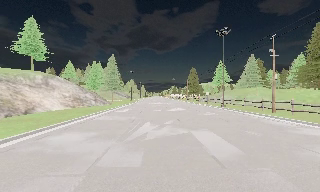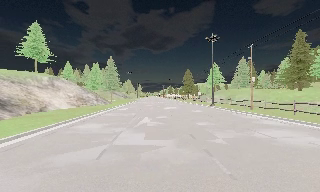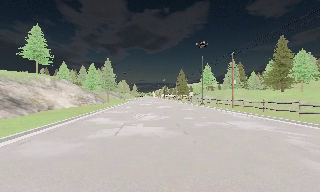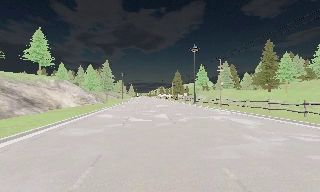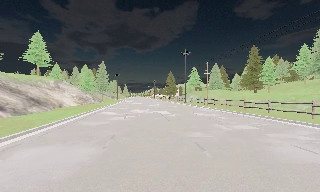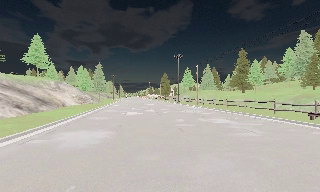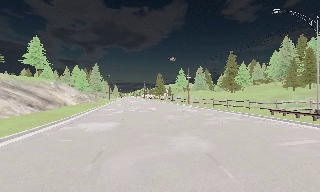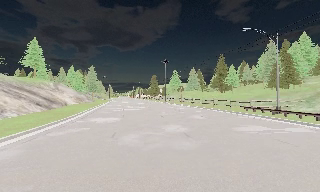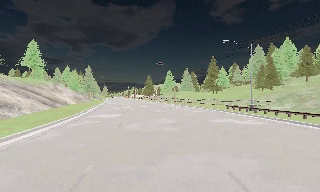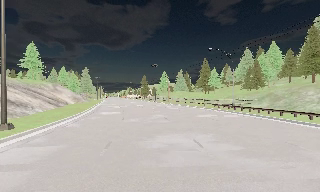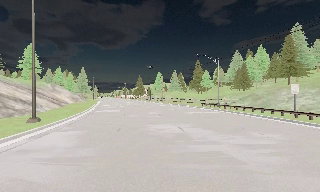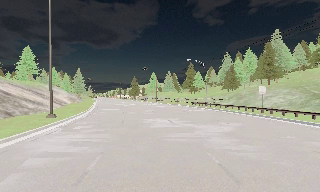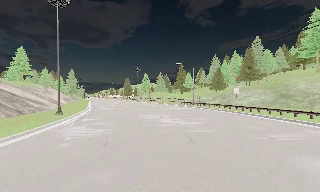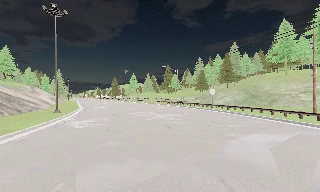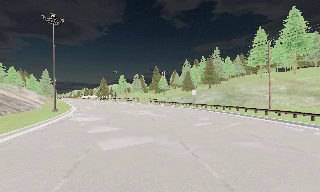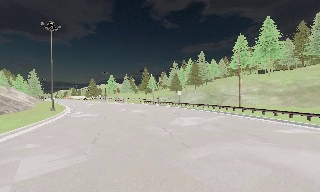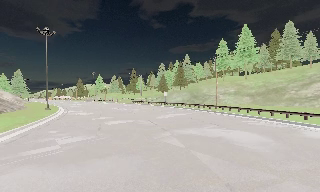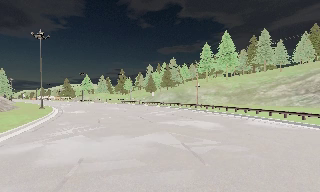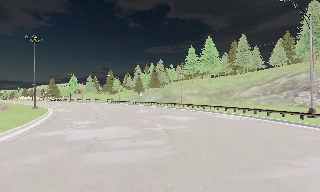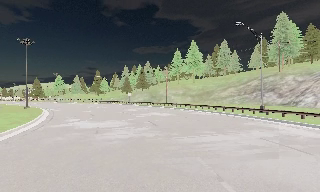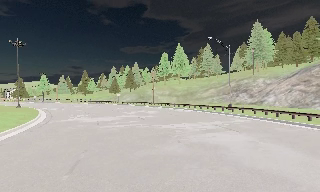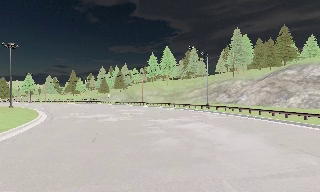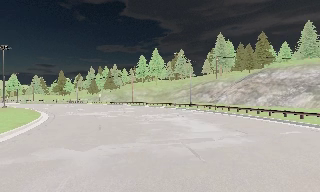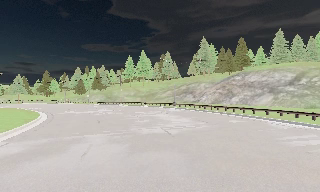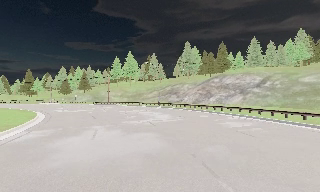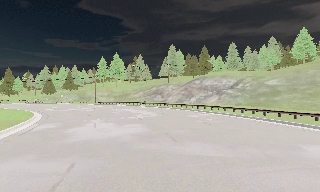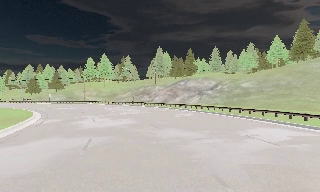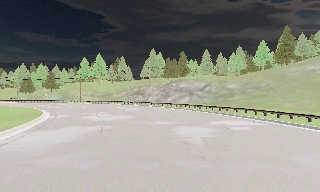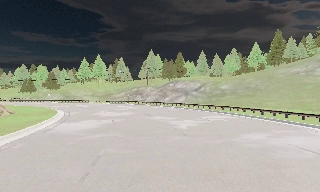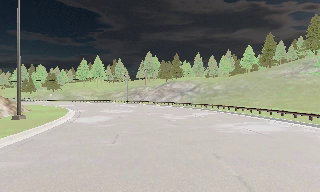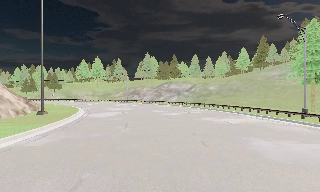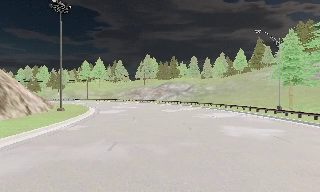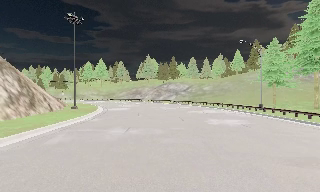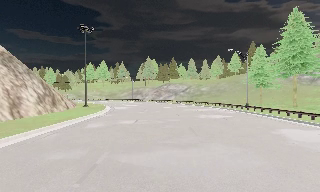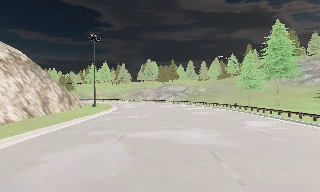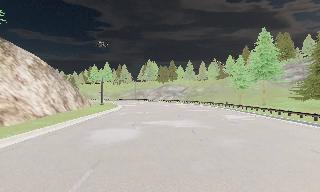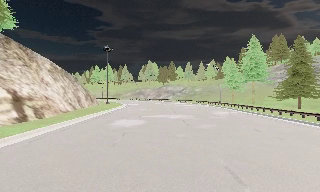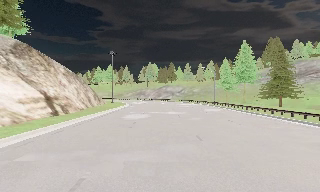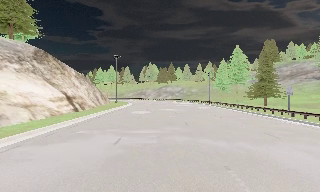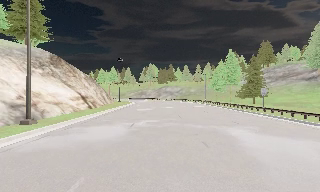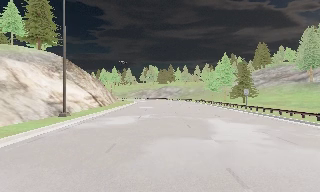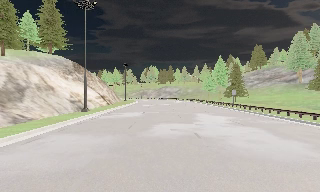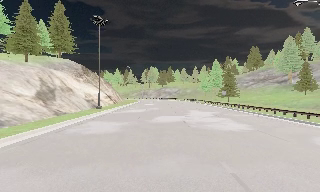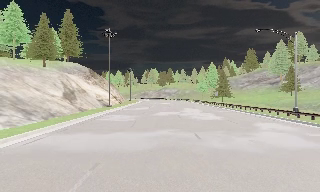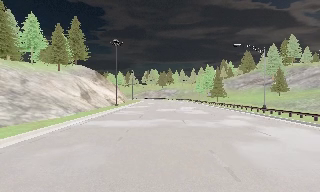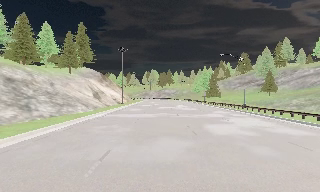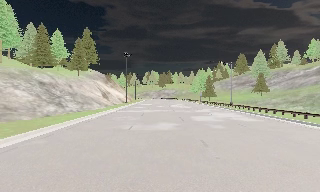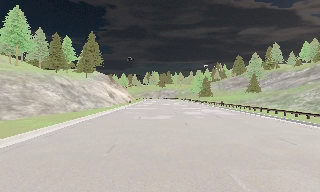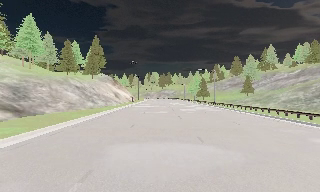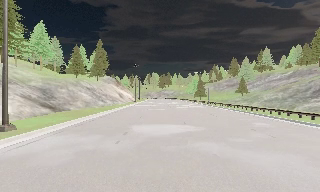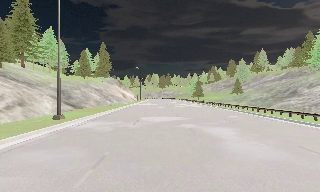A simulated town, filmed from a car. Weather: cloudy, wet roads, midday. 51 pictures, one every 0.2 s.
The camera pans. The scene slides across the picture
to the left.
The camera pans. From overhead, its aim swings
clockwise.
0.0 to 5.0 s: The camera pans to its right, which is clockwise from overhead, by about 80 degrees. It travels backward, about 70 m.
5.0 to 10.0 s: The camera travels backward, about 90 m, so what stands in front gets smaller.
The film runs backward here.
